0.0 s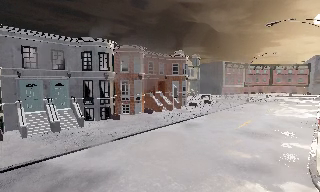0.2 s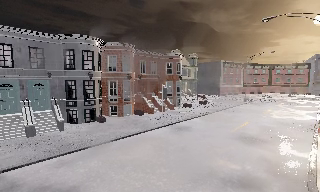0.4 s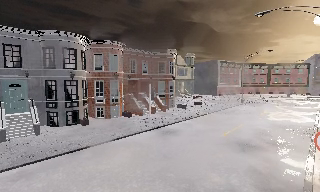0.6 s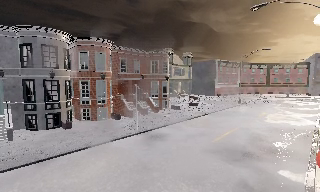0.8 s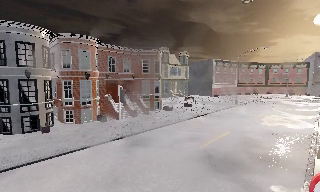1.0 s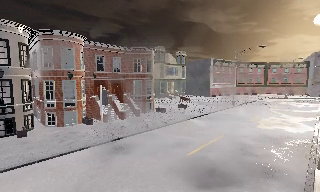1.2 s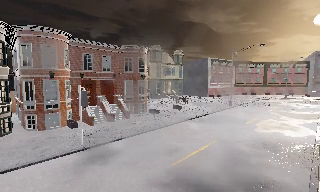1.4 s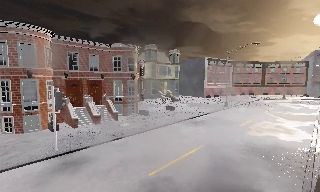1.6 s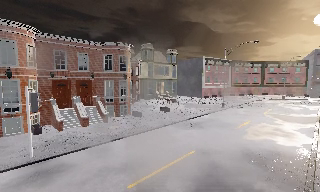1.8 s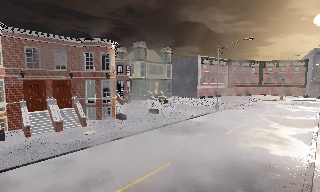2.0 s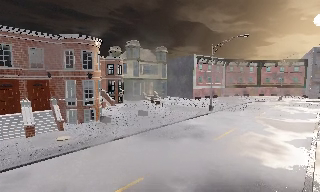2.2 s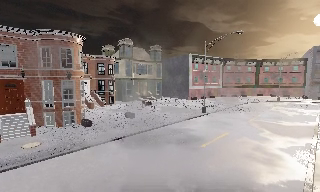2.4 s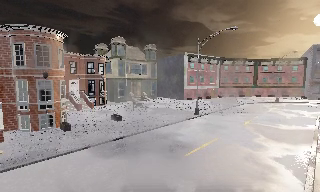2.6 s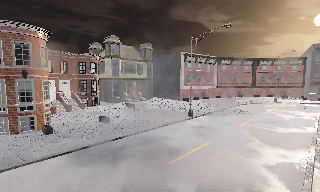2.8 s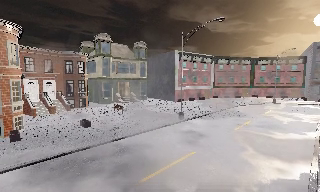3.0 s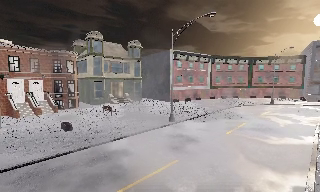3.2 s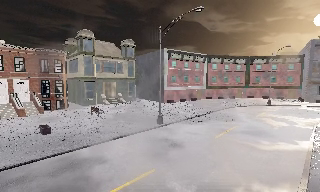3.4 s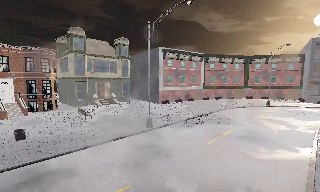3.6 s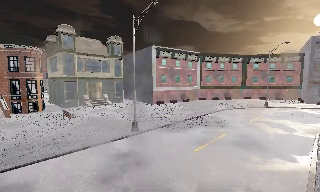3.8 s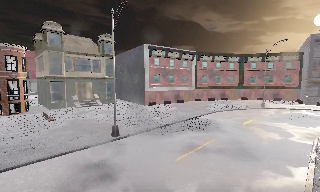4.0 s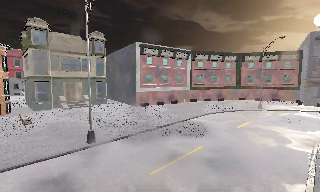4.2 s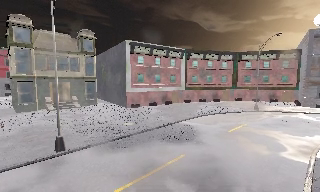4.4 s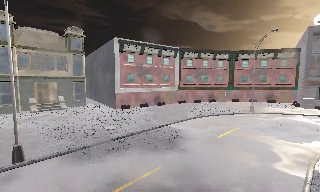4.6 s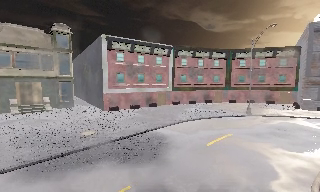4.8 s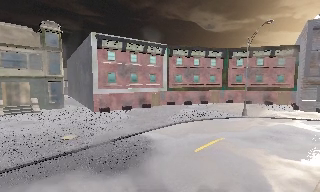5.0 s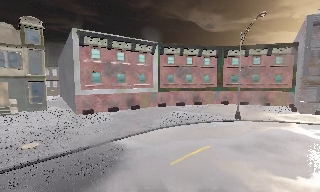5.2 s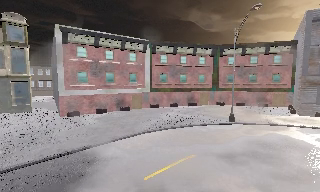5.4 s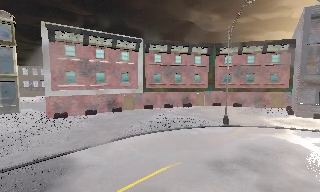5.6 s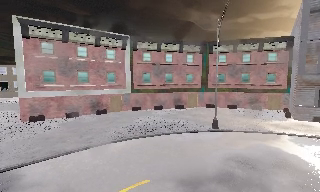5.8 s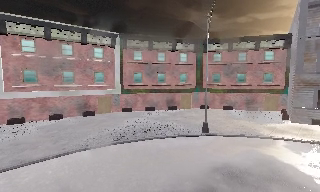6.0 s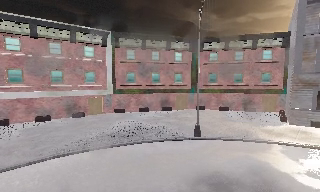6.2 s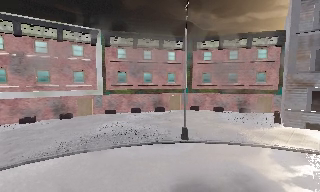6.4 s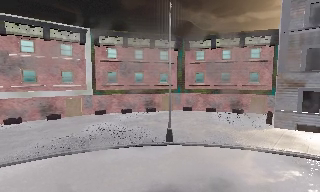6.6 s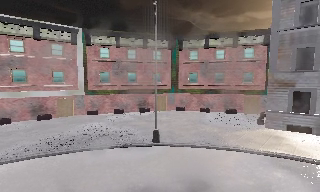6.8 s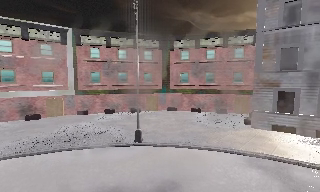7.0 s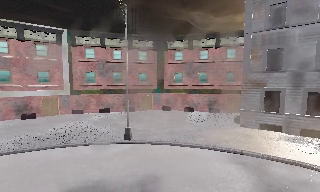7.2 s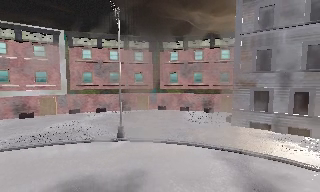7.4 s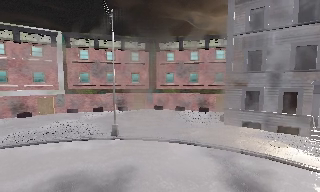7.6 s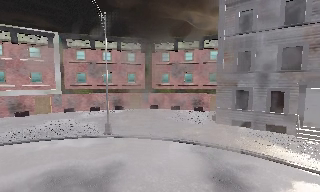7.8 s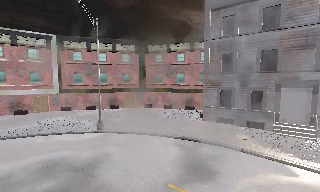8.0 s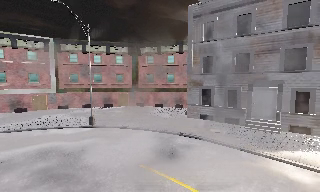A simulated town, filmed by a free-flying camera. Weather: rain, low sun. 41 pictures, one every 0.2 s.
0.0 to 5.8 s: The camera travels to its right and forward, about 40 m, so close, fixed things drift to the left.
5.8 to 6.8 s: The camera travels to its right, about 4.5 m, so close, fixed things drift to the left.
6.8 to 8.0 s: The camera travels to its right and backward, about 5 m, so close, fixed things drift to the left. It gains speed.
The film runs forward here.
